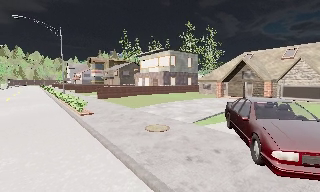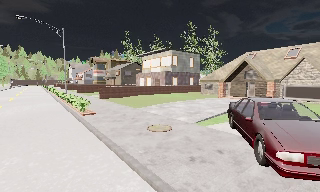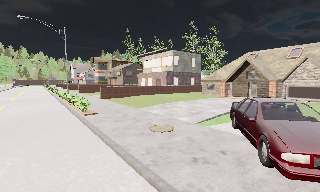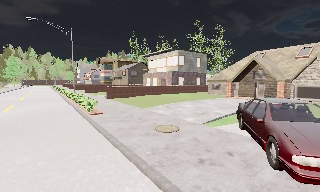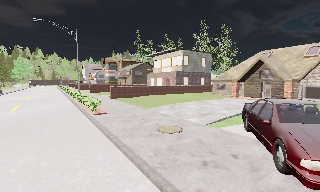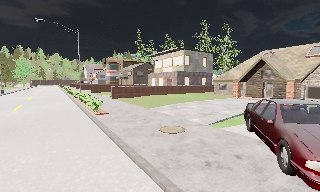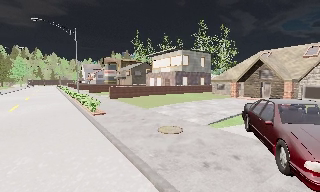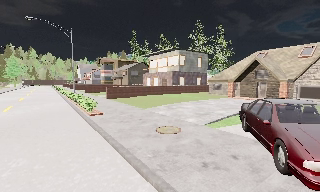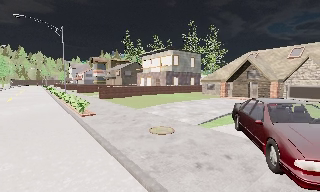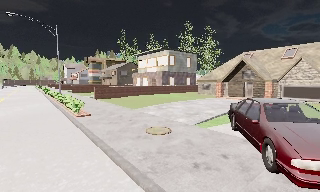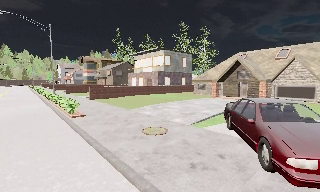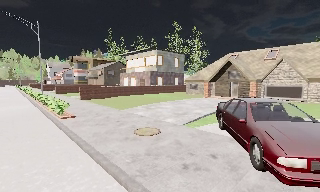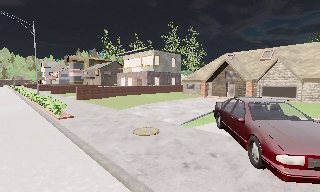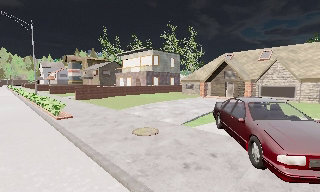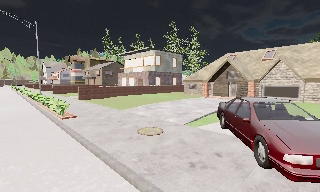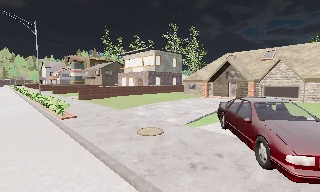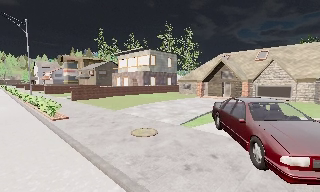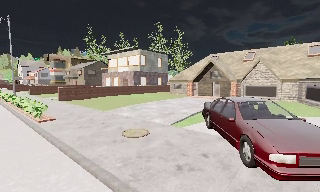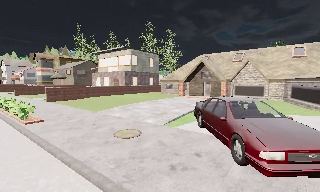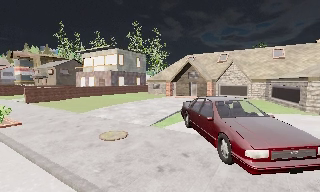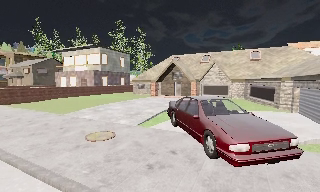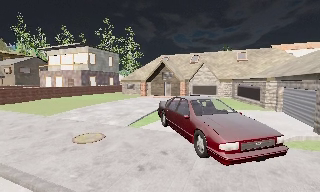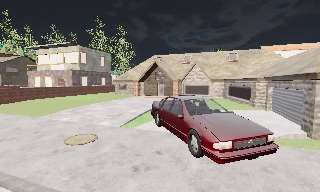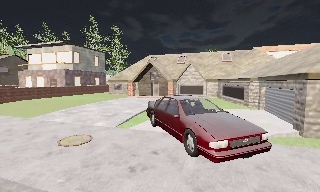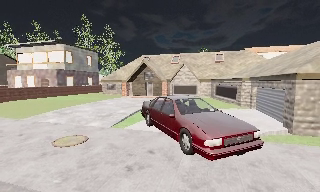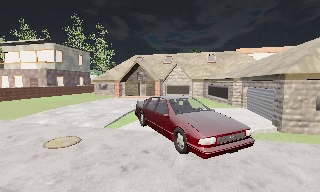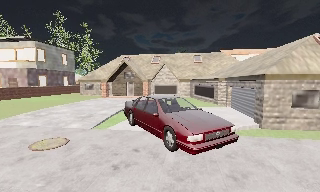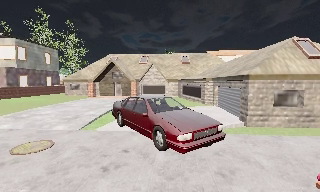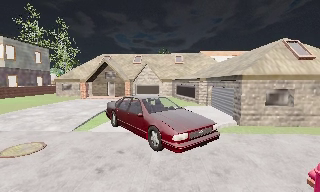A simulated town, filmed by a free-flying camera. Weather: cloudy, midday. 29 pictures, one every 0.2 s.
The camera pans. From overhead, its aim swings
clockwise.
The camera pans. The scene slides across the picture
to the left.
0.0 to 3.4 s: The camera pans to its right, which is clockwise from overhead, by about 10 degrees. It travels forward, about 0.5 m, so what stands in front looms larger.
3.4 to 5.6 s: The camera pans to its right, which is clockwise from overhead, by about 40 degrees. It travels to its left, about 0.5 m.
The film runs forward here.
